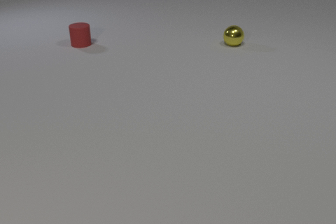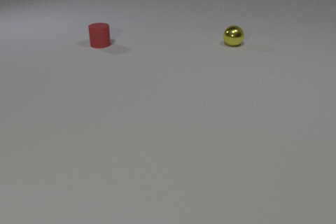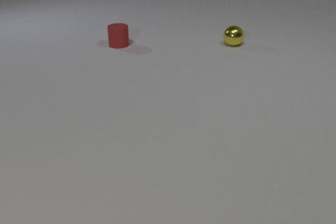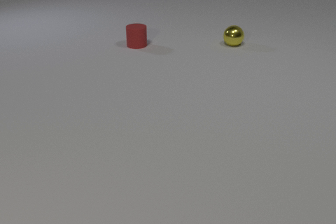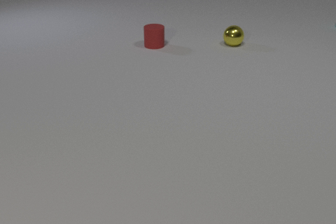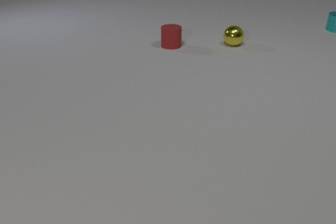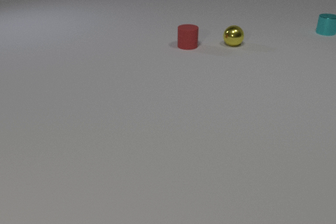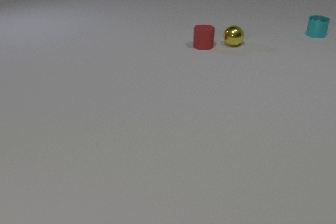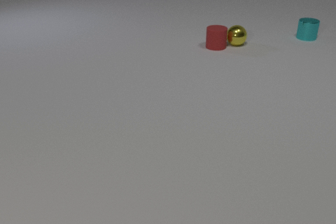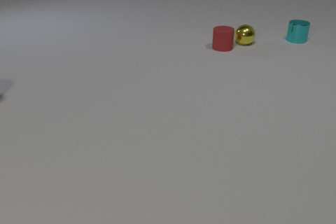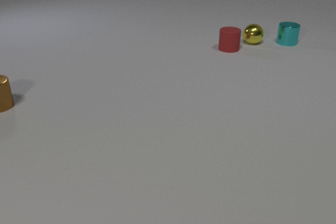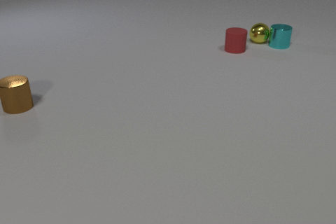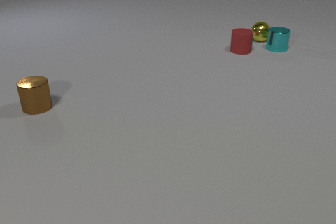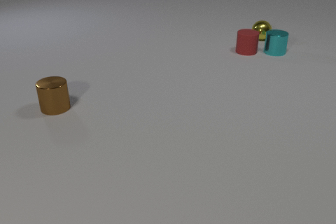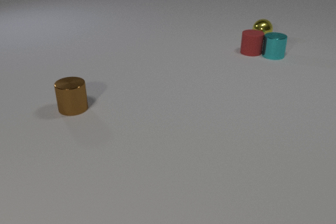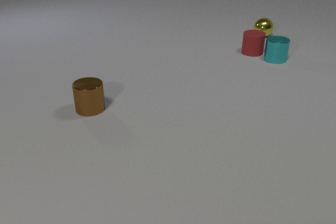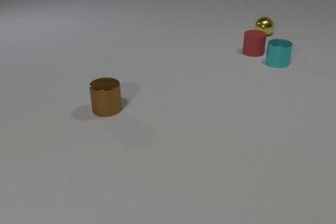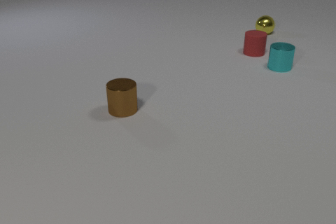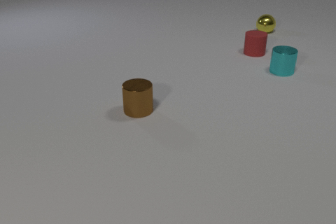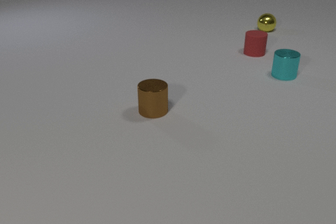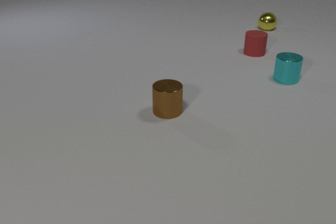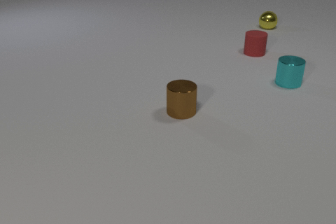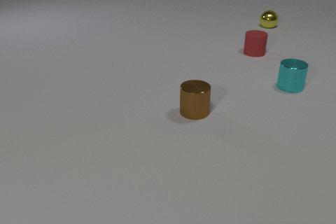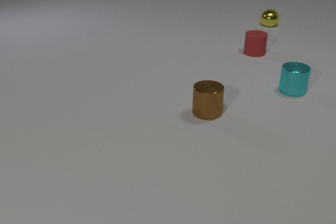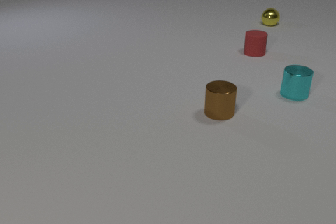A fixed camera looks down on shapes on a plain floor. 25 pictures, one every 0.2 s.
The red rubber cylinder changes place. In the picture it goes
to the right.
The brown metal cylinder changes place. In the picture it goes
to the right.
0.0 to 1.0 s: The red rubber cylinder slides to the right. The cyan metal cylinder comes in at the right edge, slides toward the camera and to the left.
1.0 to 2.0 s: The red rubber cylinder slides to the right. The yellow metal sphere rolls to the right and away from the camera. The cyan metal cylinder slides toward the camera and to the left. The brown metal cylinder comes in at the left edge, slides to the right and toward the camera. The red rubber cylinder and the yellow metal sphere collide.
2.0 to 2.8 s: The red rubber cylinder slides to the right. The yellow metal sphere rolls away from the camera and to the right. The cyan metal cylinder slides toward the camera. The brown metal cylinder slides to the right and toward the camera. The yellow metal sphere and the cyan metal cylinder collide. The red rubber cylinder and the cyan metal cylinder collide.
2.8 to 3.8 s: The yellow metal sphere rolls away from the camera. The cyan metal cylinder slides toward the camera. The brown metal cylinder slides to the right.
3.8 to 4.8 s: The yellow metal sphere rolls away from the camera. The cyan metal cylinder slides toward the camera. The brown metal cylinder slides to the right.
What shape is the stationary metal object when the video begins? sphere.
How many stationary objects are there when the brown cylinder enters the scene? 0.
Are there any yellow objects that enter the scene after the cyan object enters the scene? no.
